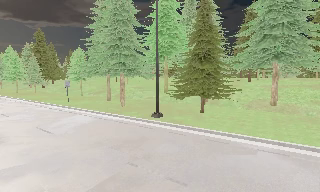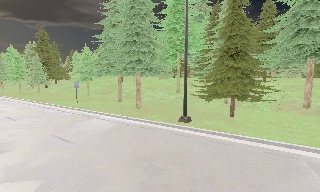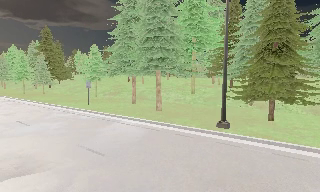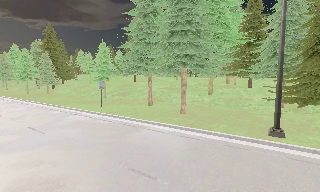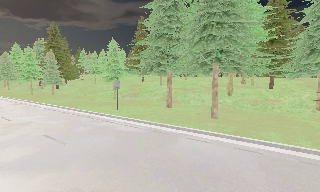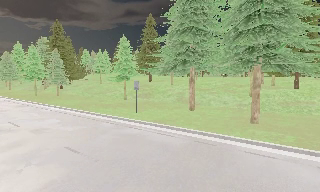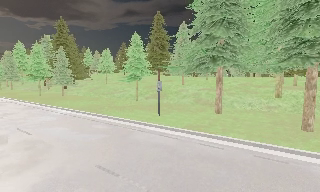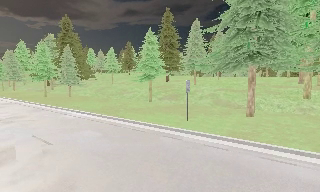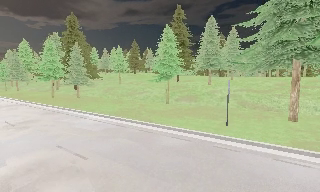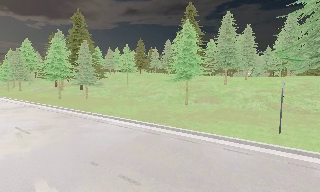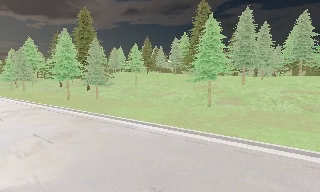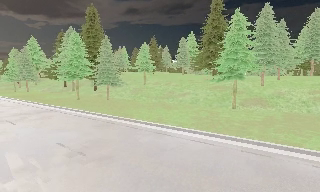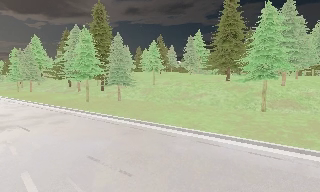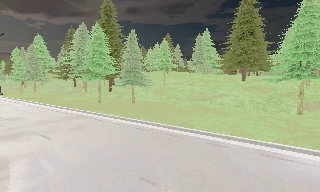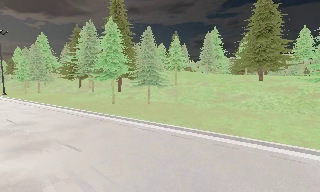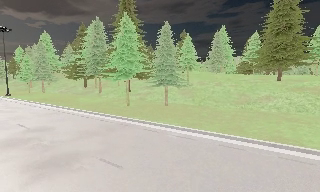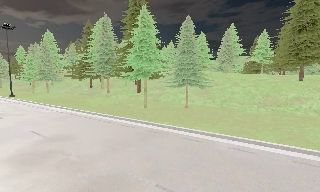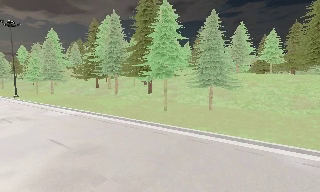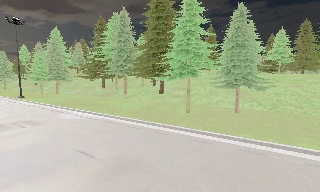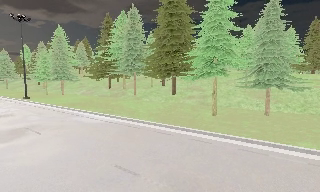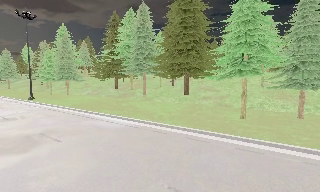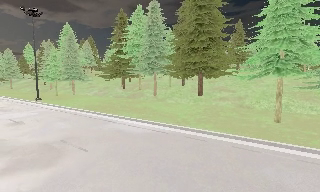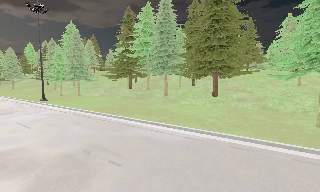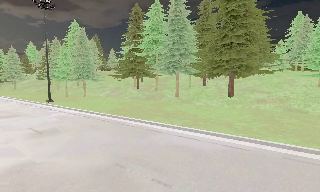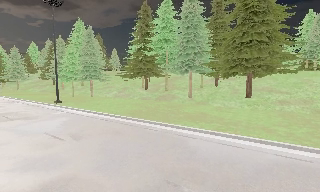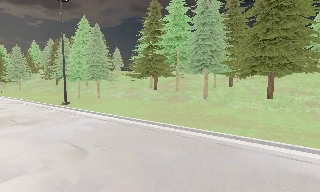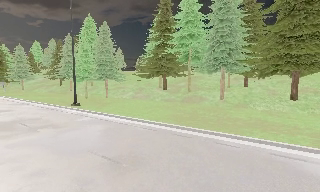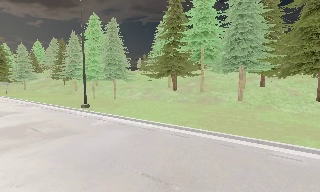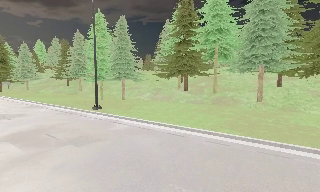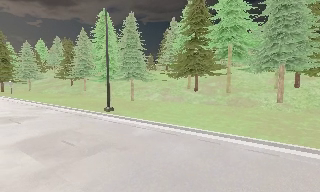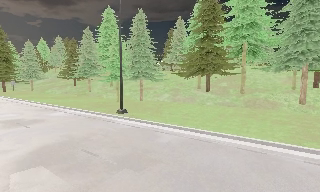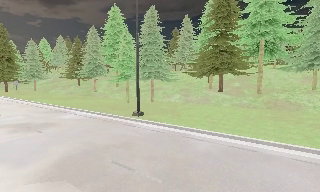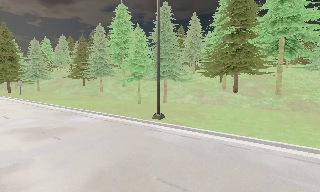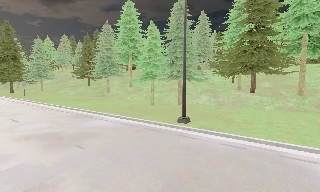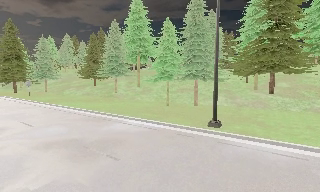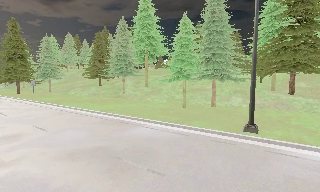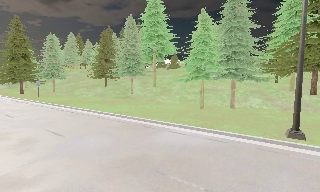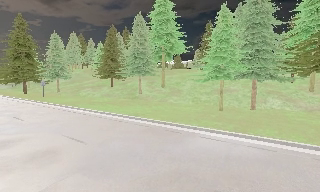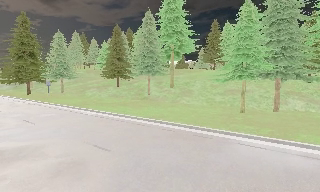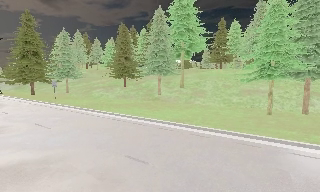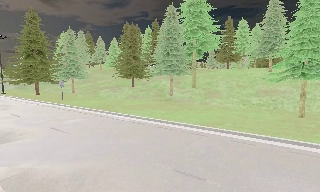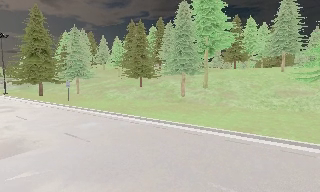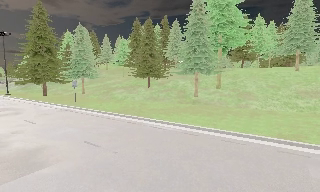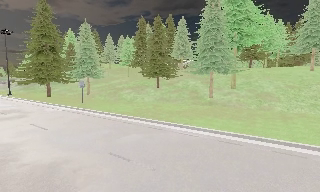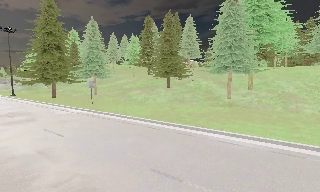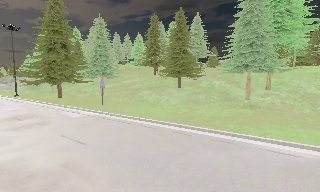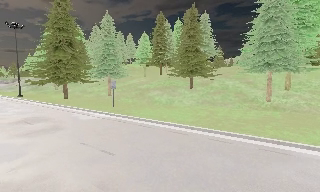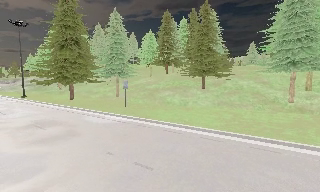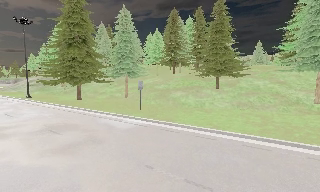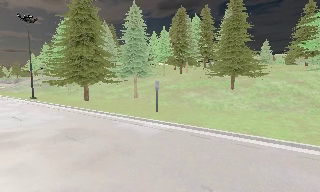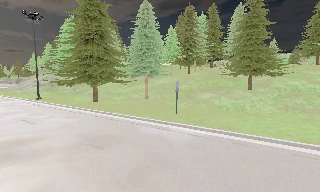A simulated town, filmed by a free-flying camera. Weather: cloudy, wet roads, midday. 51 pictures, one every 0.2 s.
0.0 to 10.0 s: The camera travels to its left and forward, about 100 m, so close, fixed things drift to the right.
The film runs forward here.
